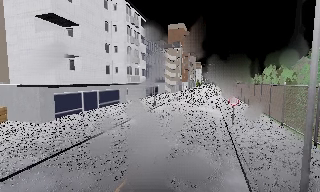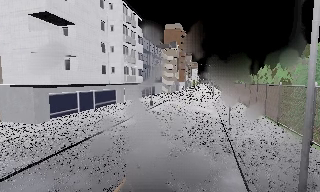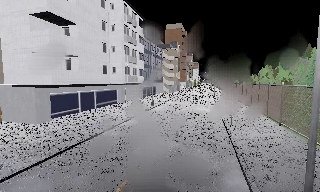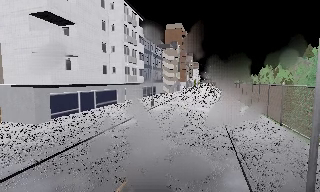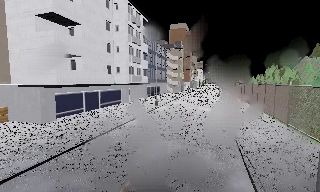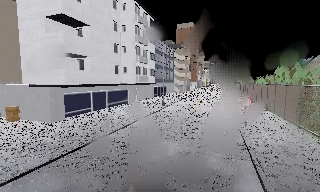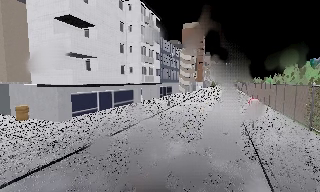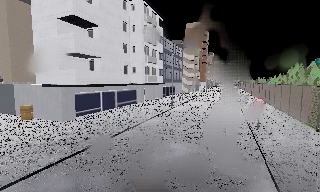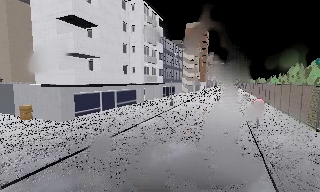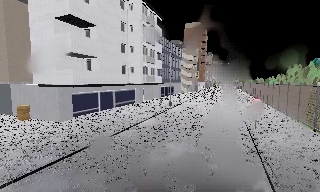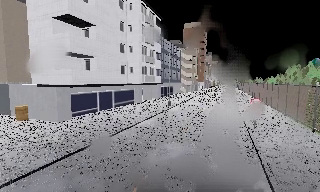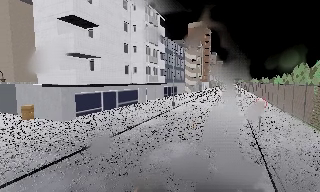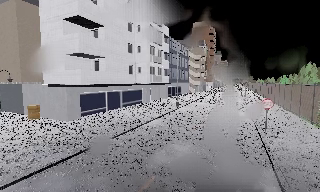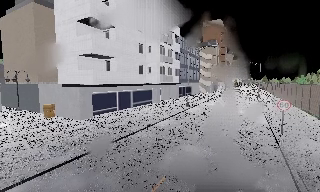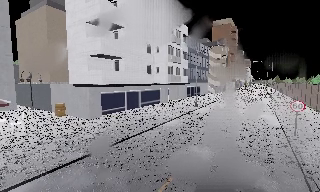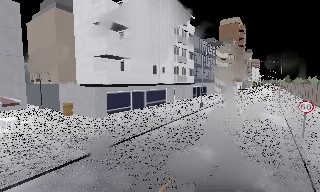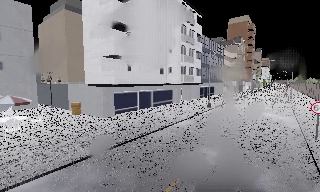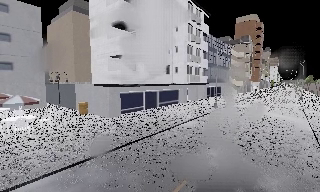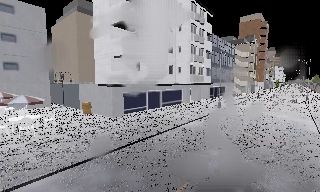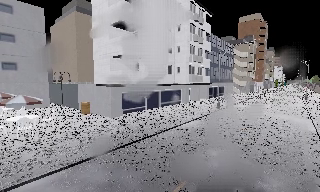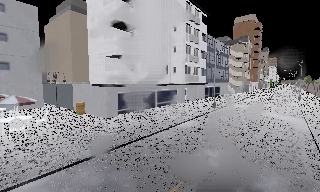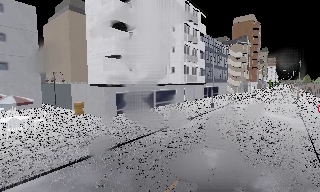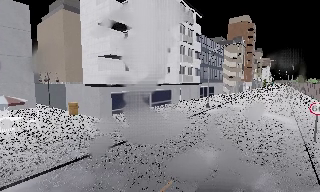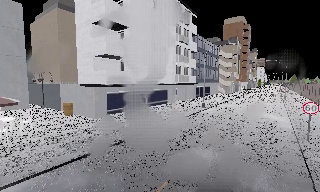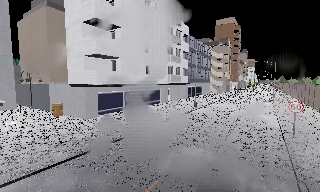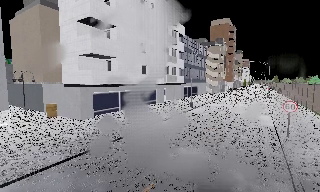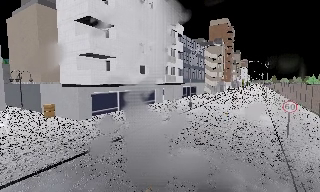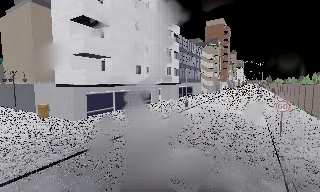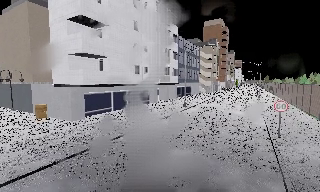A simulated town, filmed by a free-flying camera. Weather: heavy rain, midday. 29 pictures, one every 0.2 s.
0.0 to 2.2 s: The camera travels forward, about 0.5 m, so what stands in front looms larger.
2.2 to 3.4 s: The camera pans to its left, which is counterclockwise from overhead, by about 15 degrees.
3.4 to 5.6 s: The camera travels to its right, about 0.5 m, so close, fixed things drift to the left.
The film runs forward here.
